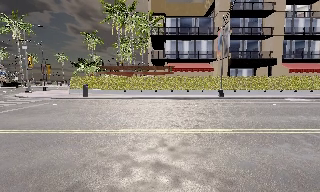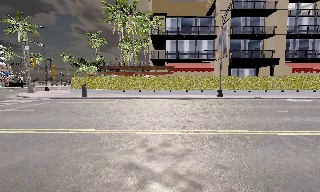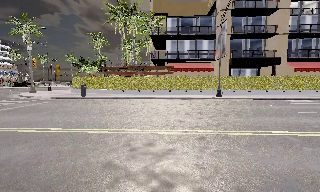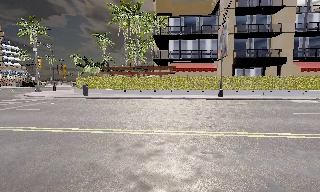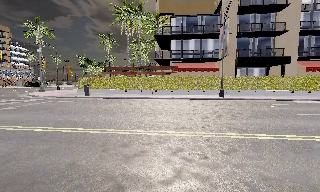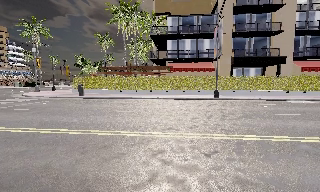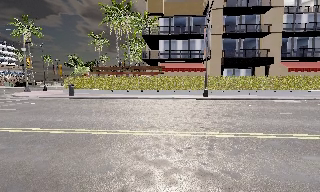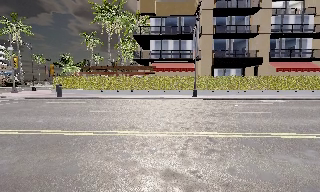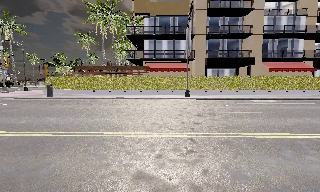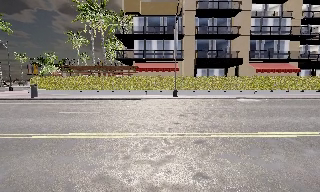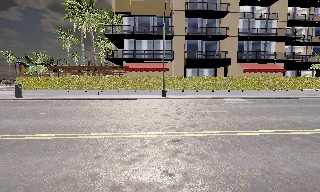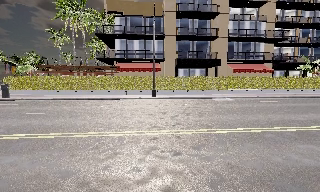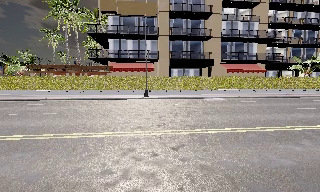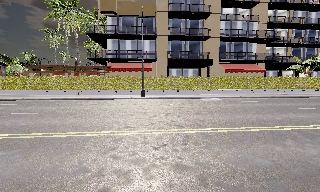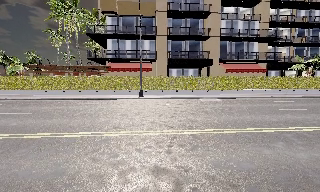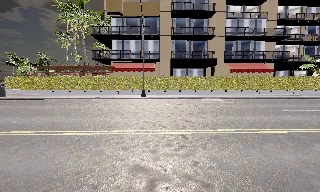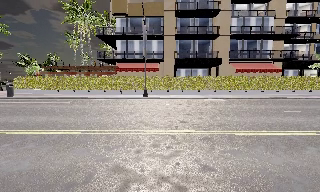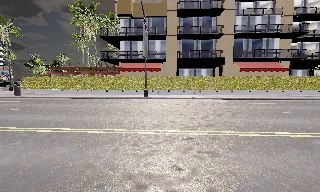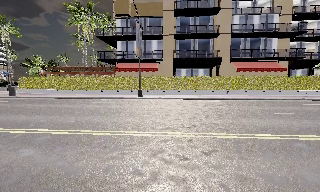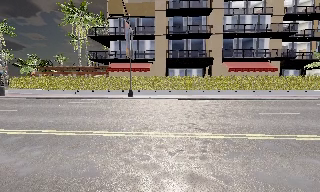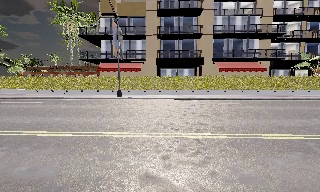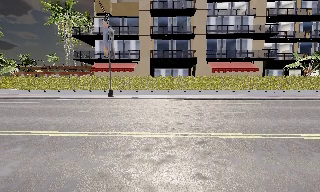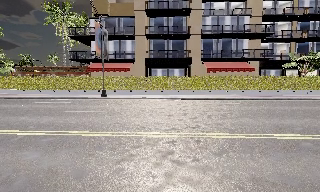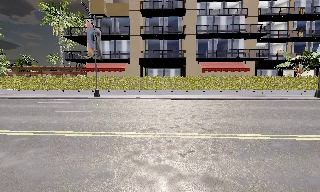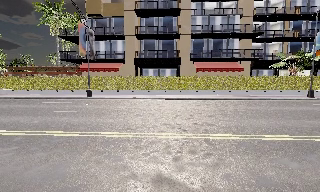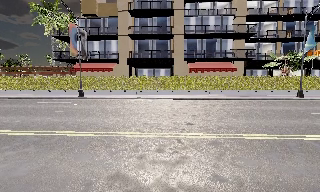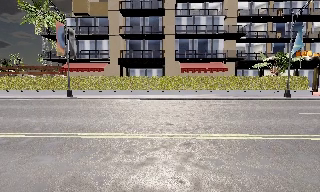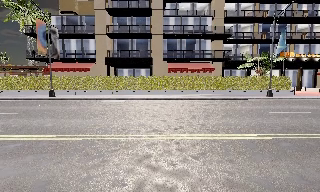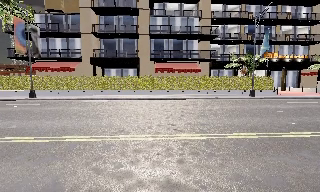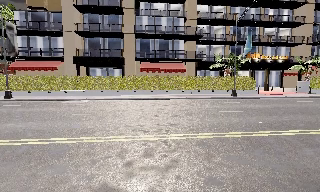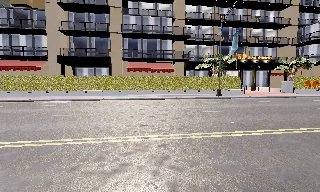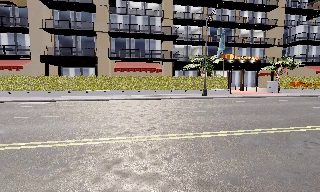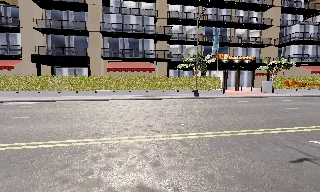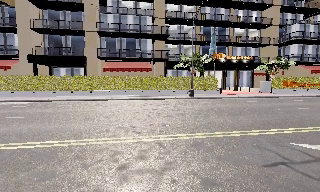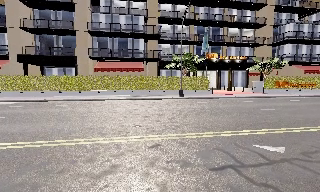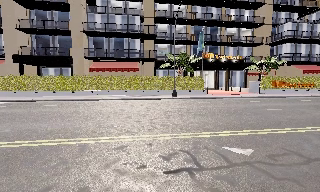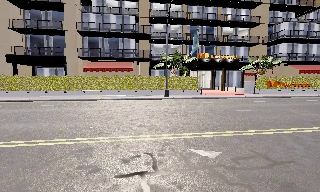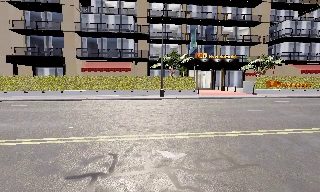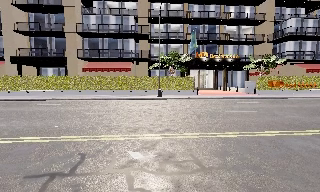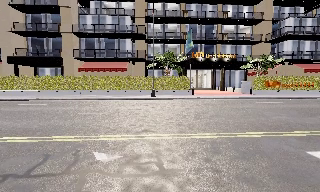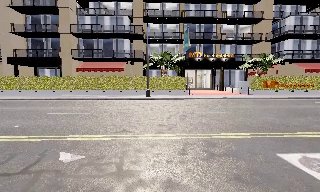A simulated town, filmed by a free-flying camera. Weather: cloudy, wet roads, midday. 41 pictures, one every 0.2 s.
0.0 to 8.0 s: The camera travels to its right, about 25 m, so close, fixed things drift to the left. It gains speed.
The film runs forward here.
